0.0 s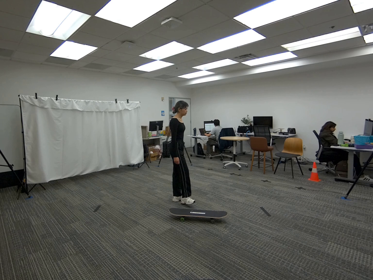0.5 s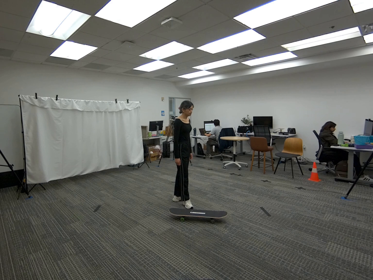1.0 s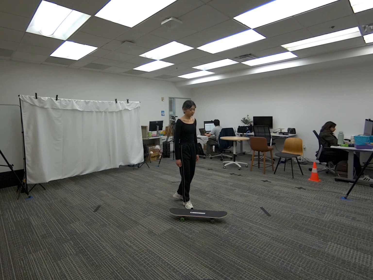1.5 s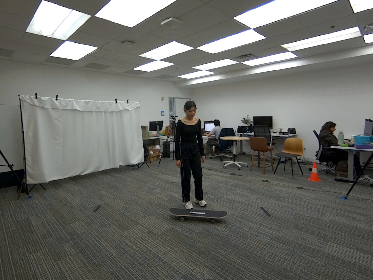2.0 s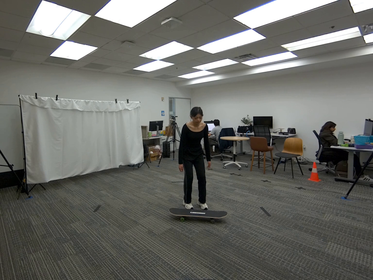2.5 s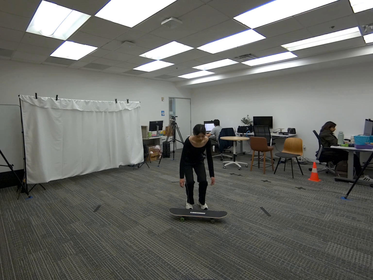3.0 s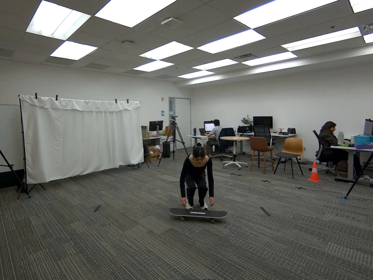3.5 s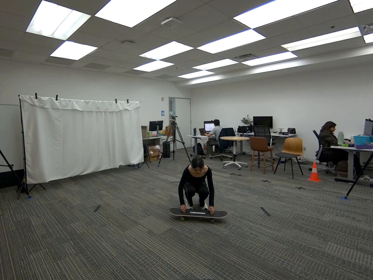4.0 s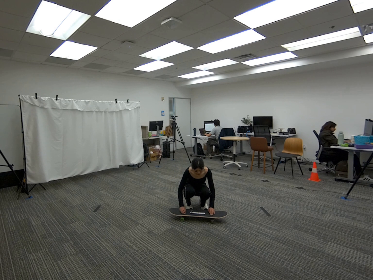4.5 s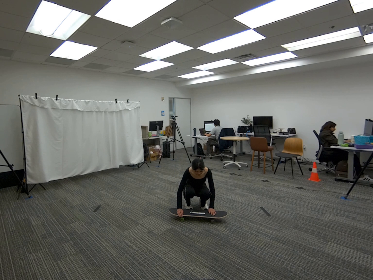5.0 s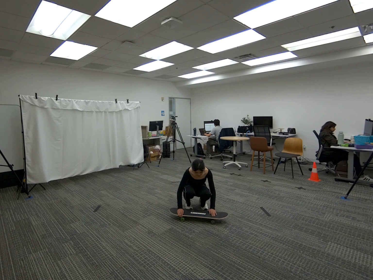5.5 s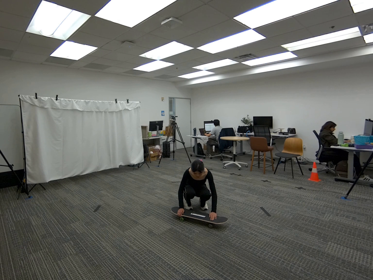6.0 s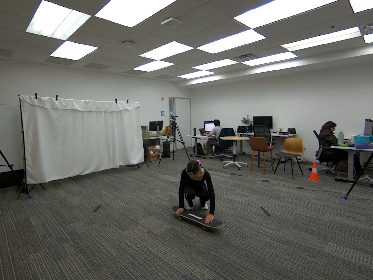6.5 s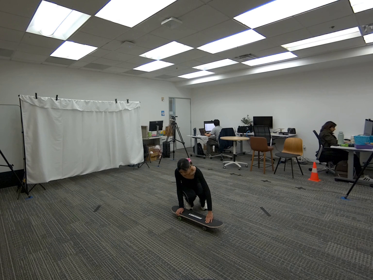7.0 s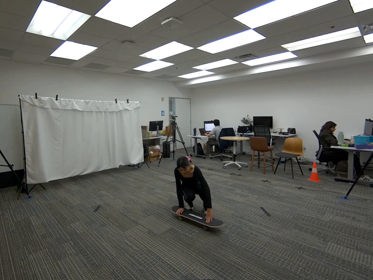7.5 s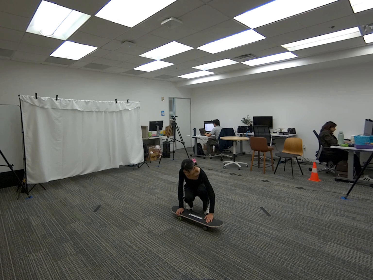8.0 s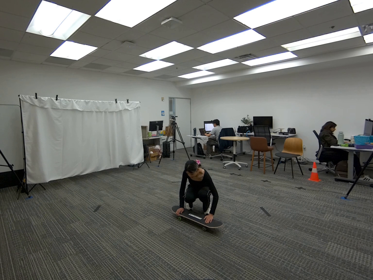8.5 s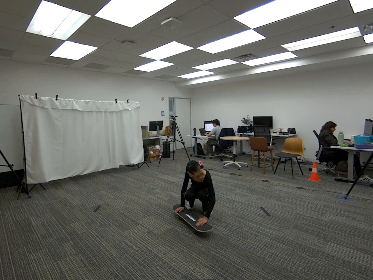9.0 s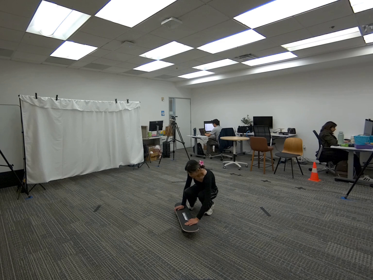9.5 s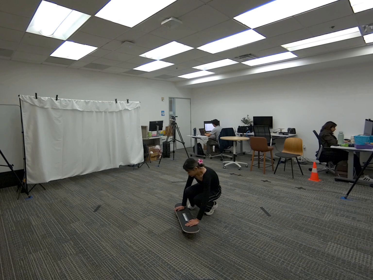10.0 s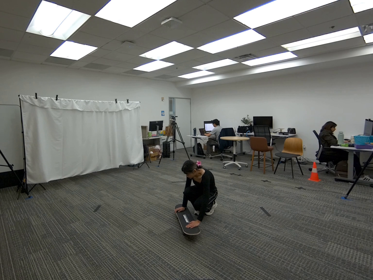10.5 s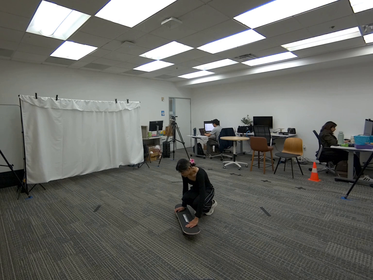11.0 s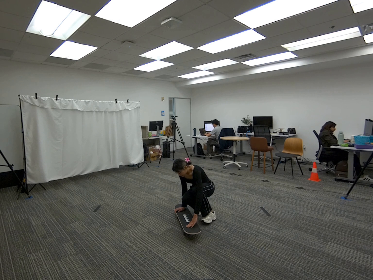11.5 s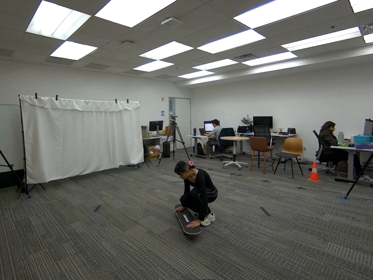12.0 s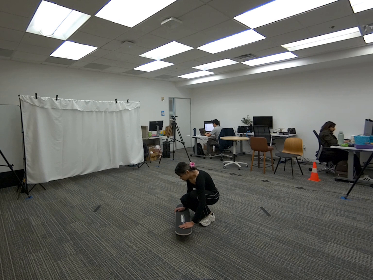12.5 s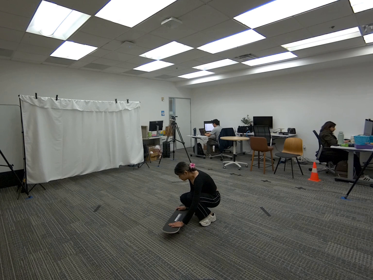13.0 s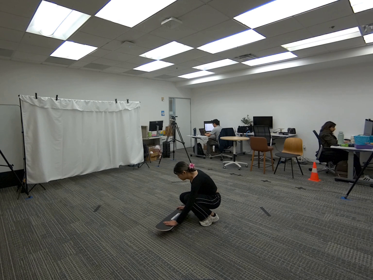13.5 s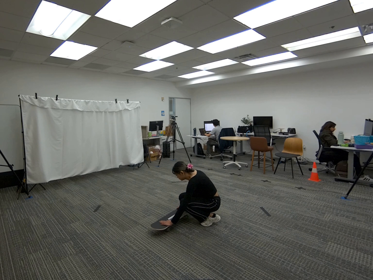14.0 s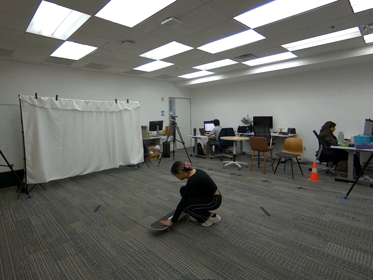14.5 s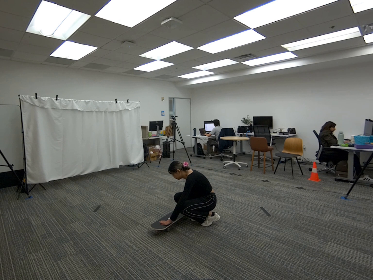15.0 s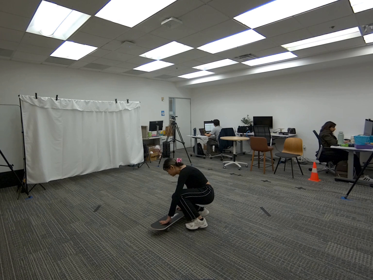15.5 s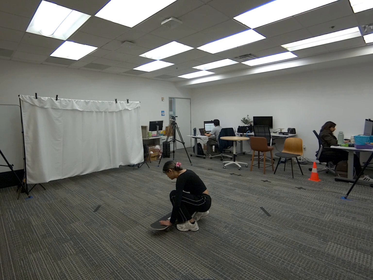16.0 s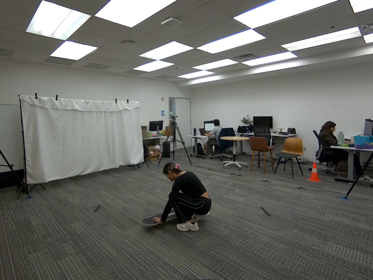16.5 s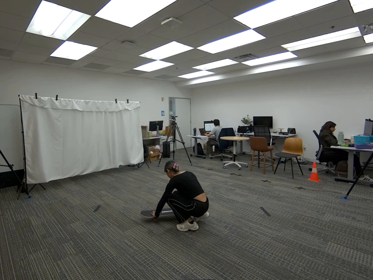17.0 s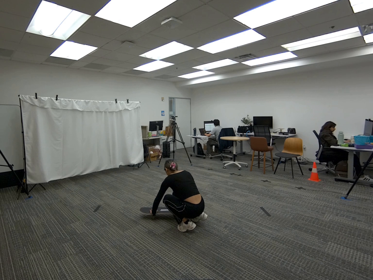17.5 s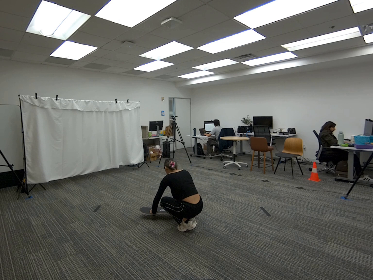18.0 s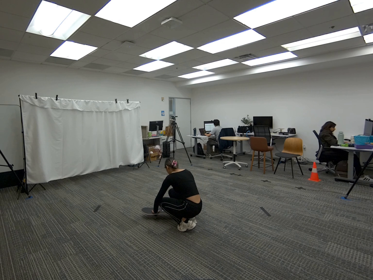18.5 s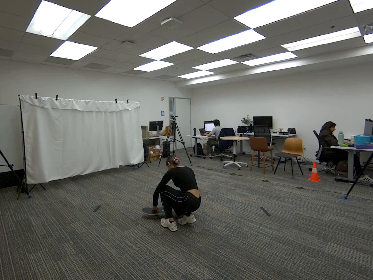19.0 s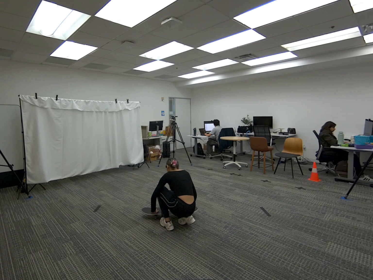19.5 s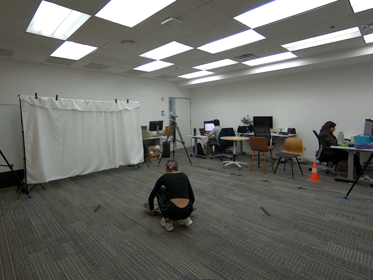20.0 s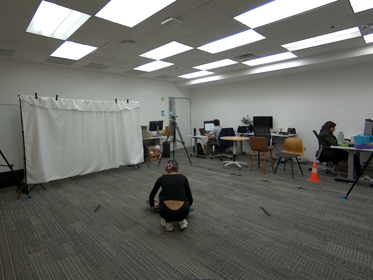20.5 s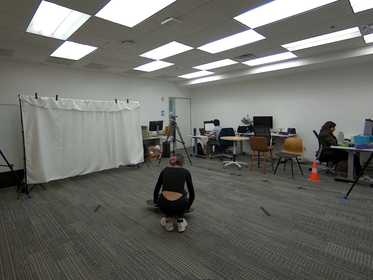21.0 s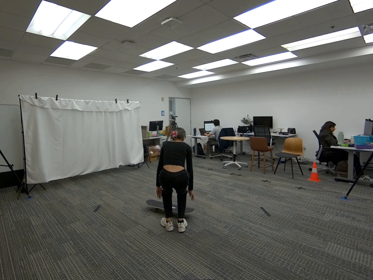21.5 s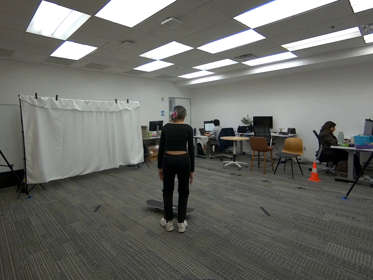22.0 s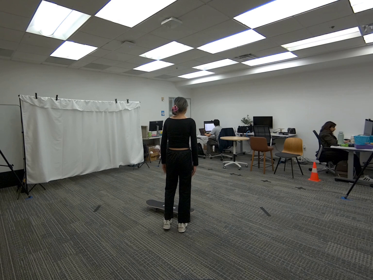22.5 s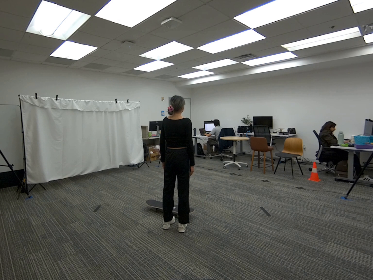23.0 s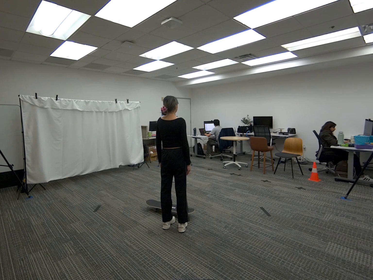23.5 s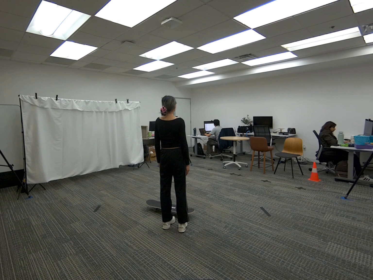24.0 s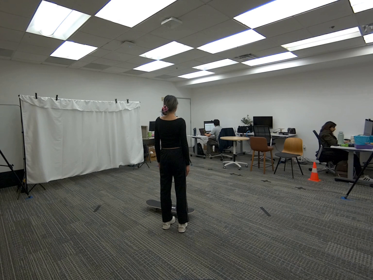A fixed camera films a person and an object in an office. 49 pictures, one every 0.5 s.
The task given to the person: Walk to the skateboard on the ground. Use your hands to rotate the skateboard on the ground within the bounding area.
